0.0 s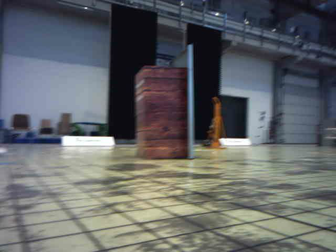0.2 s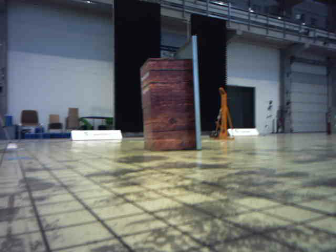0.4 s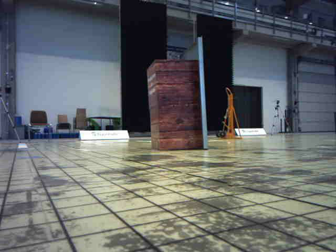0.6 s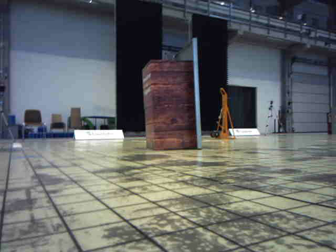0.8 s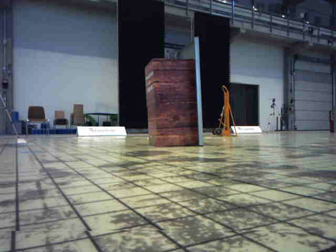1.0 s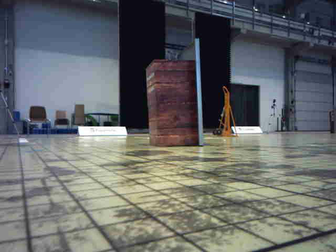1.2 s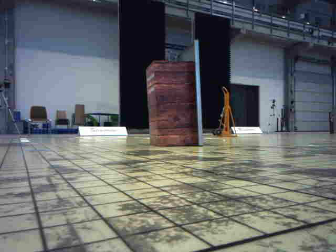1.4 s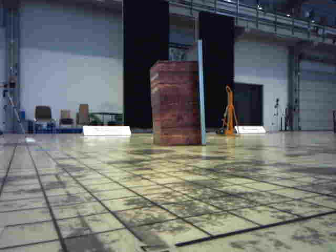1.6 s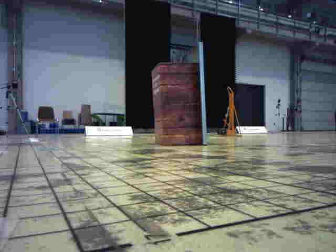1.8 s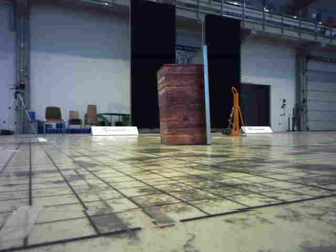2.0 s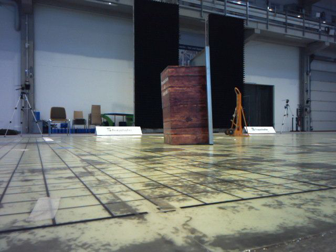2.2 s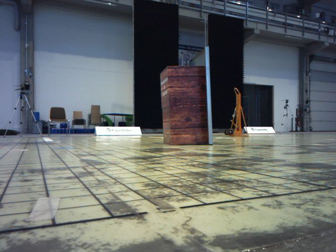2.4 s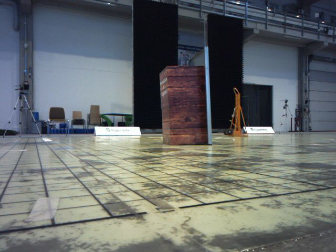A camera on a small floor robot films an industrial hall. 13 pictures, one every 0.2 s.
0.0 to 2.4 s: The camera travels backward, about 0.4 m, so what stands in front gets smaller.
The film runs backward here.
